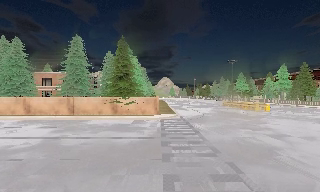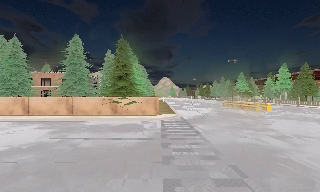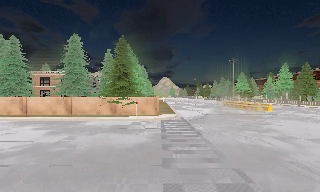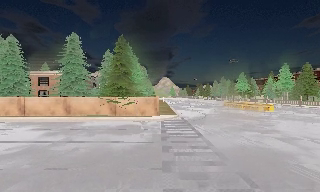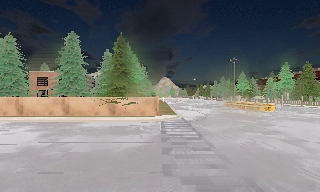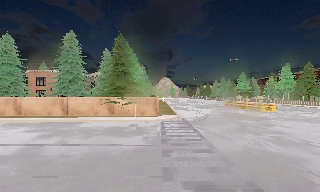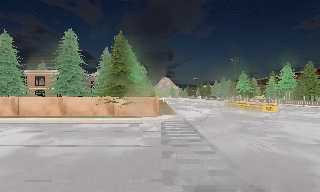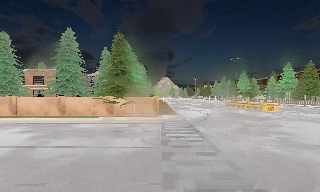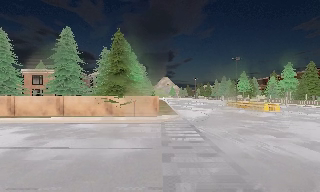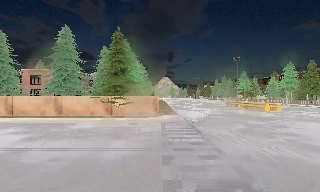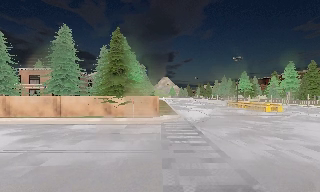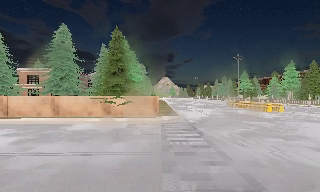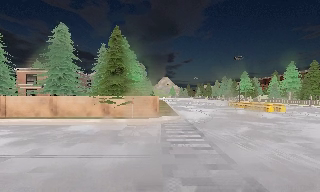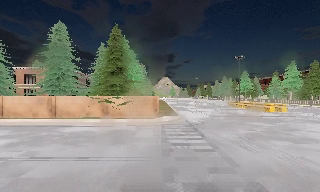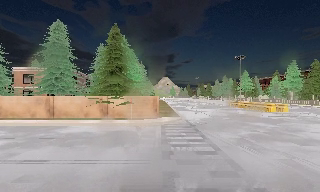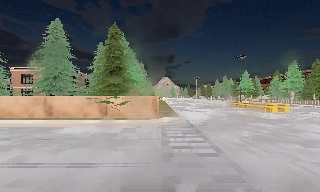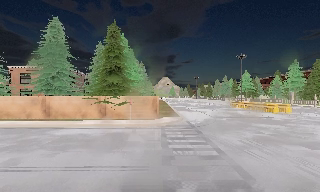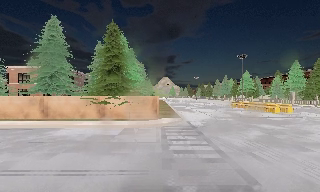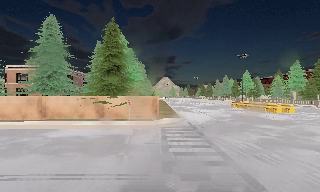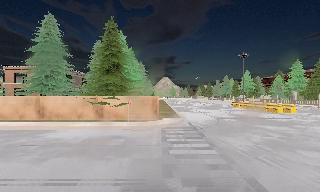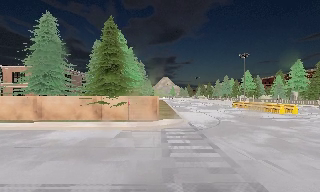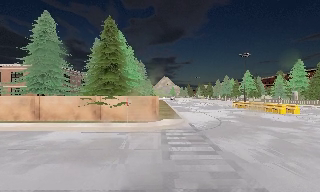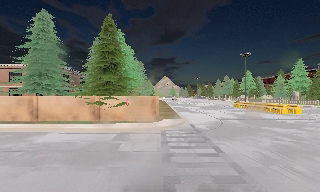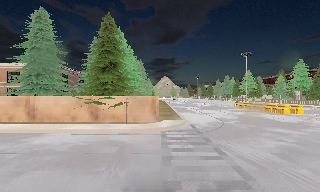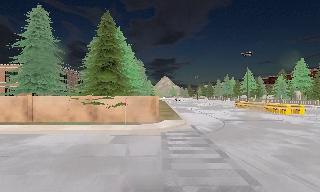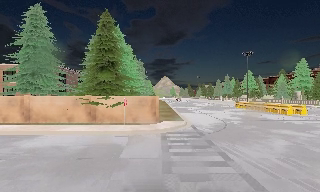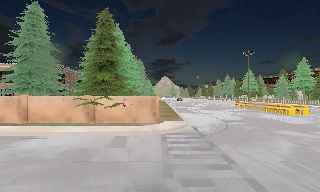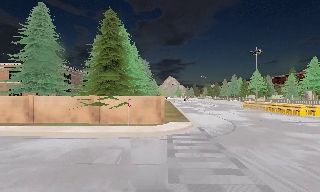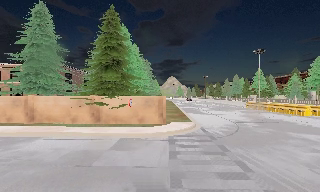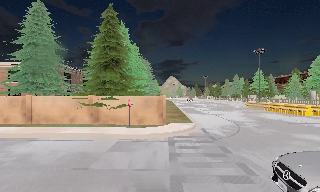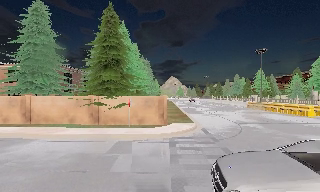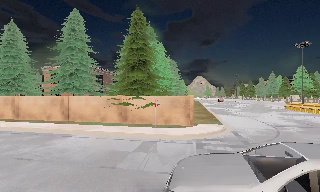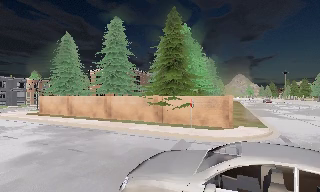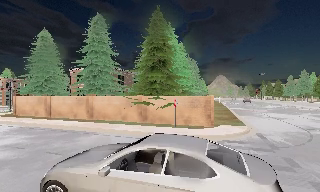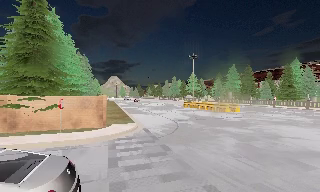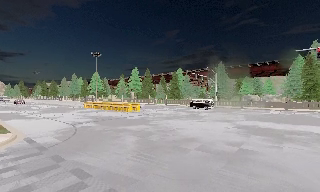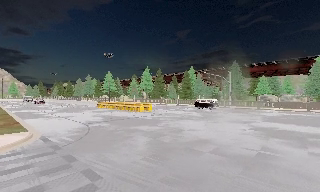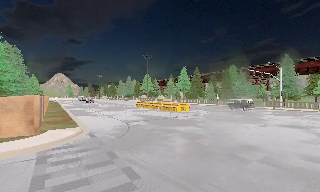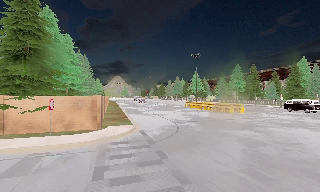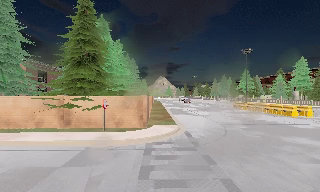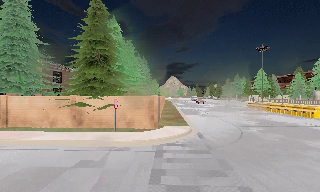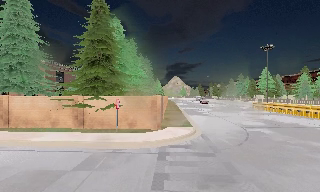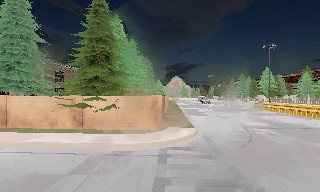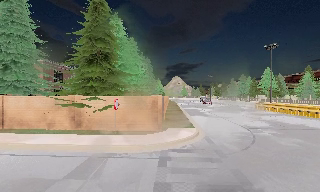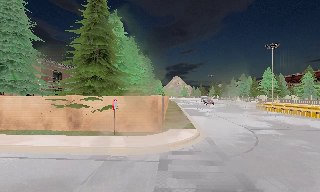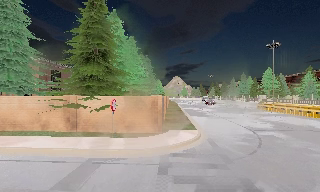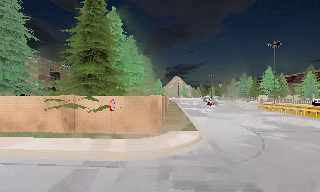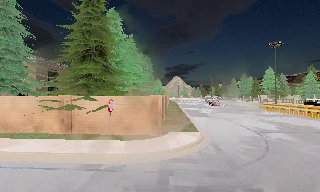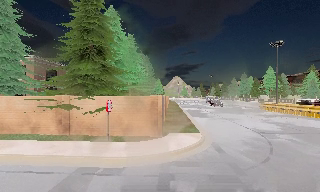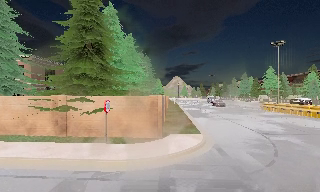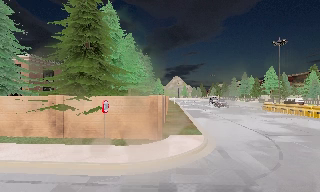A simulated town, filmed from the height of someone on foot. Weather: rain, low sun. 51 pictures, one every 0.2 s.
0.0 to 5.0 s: The camera travels forward, about 7 m, so what stands in front looms larger.
5.0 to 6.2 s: The camera pans to its left, which is counterclockwise from overhead, by about 10 degrees. It travels forward, about 1.5 m, so what stands in front looms larger.
6.2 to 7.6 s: The camera swings to its right by about 30 degrees, and the scene slides to the left. It travels forward, about 1 m, so what stands in front looms larger. It gains speed.
7.6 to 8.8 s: The scene slides to the right, as the camera pans about 20 degrees to its left. It travels forward, about 1.5 m, so what stands in front looms larger.
8.8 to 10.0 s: The camera travels forward, about 1.5 m, so what stands in front looms larger.
The film runs forward here.
